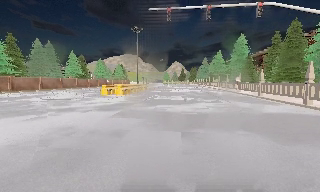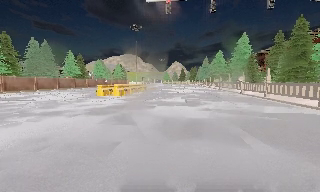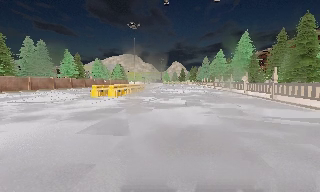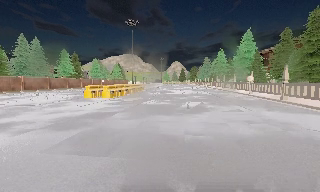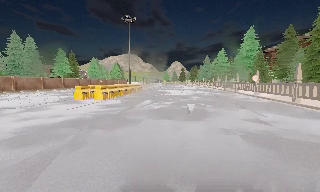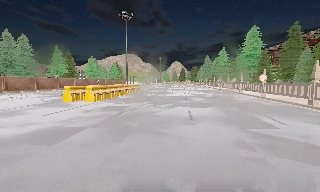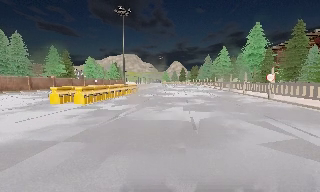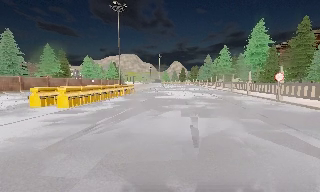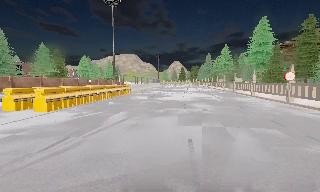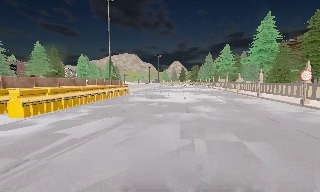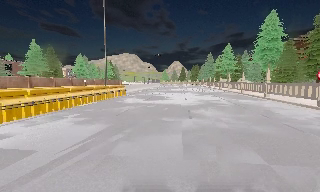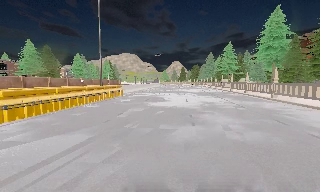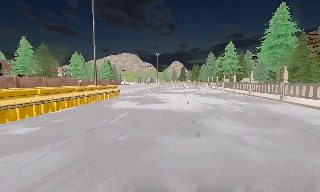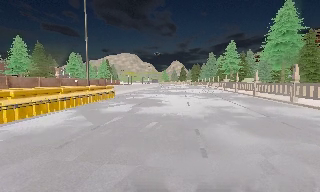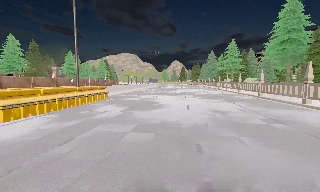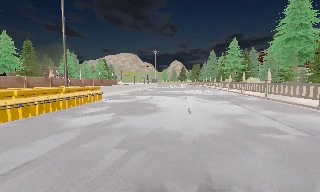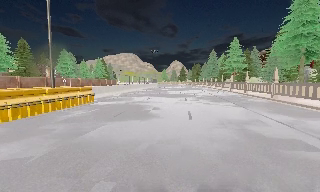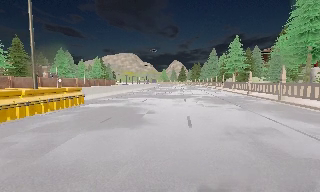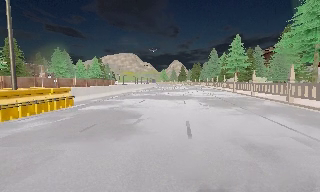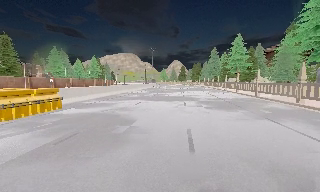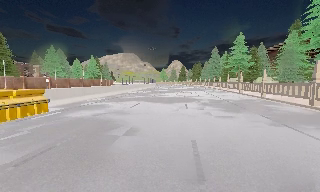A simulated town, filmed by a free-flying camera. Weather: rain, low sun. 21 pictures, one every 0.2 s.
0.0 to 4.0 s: The camera travels forward, about 25 m, so what stands in front looms larger.
The film runs forward here.
